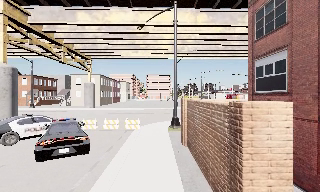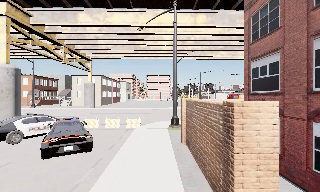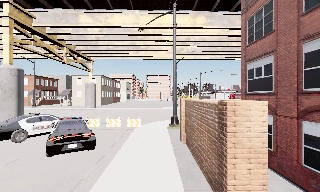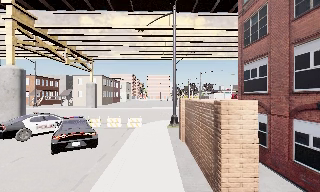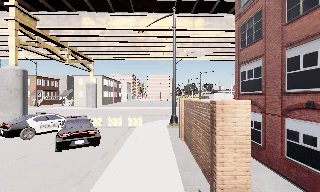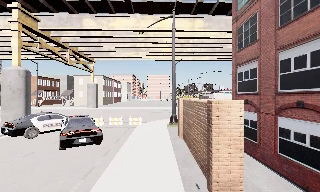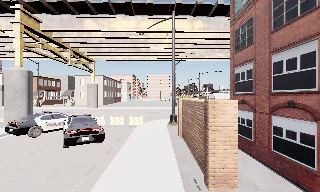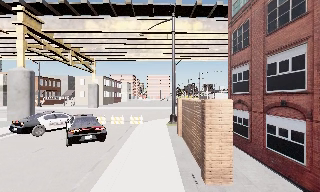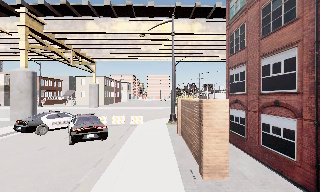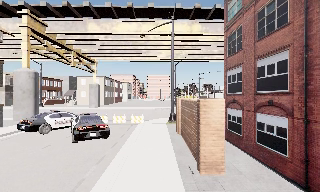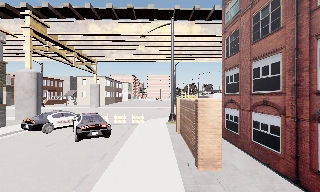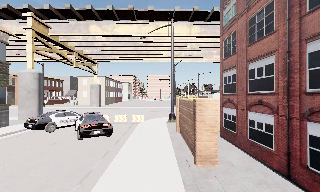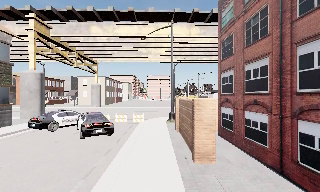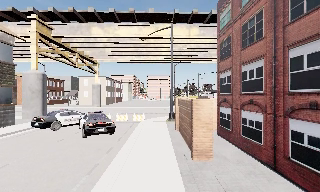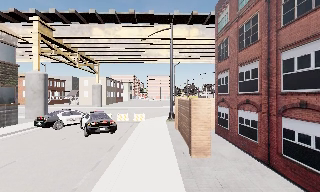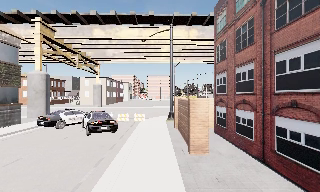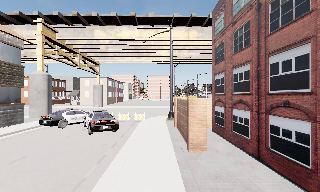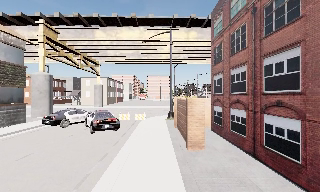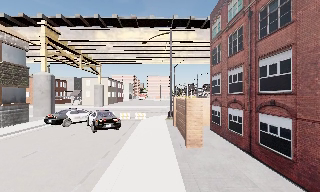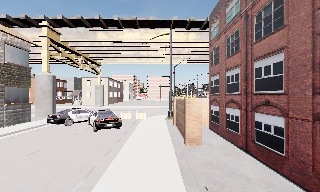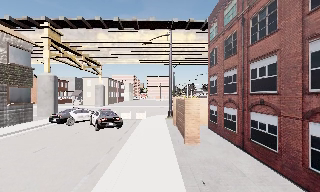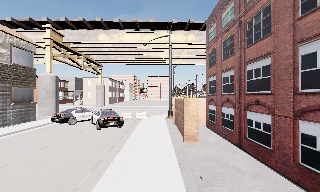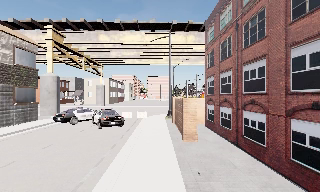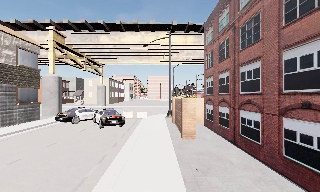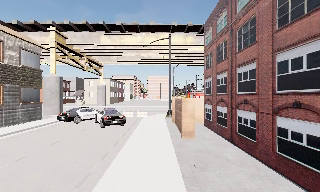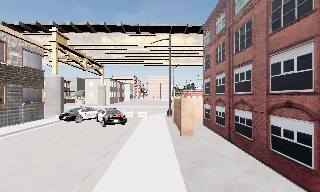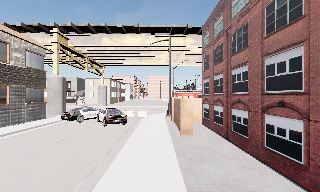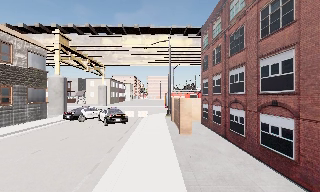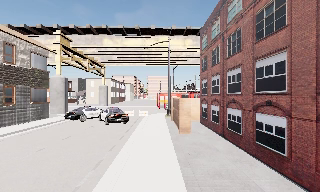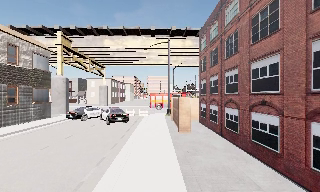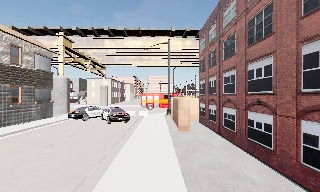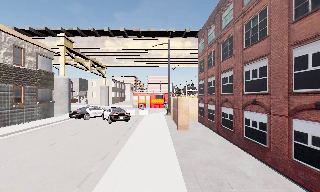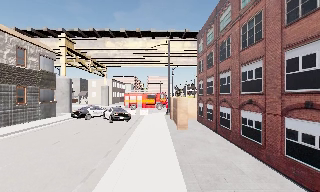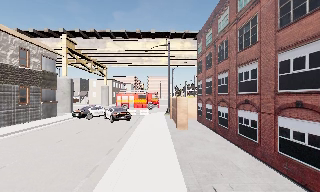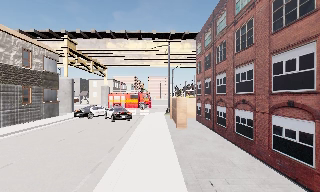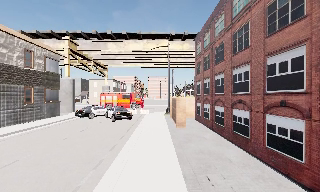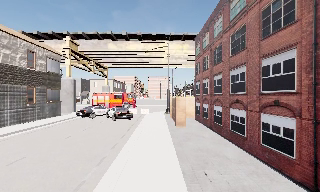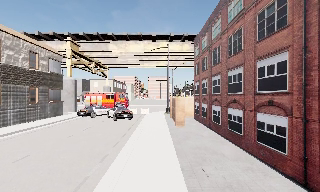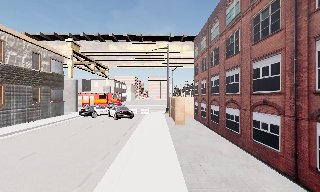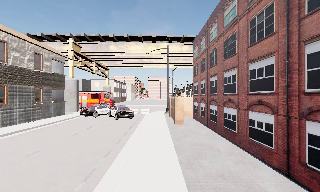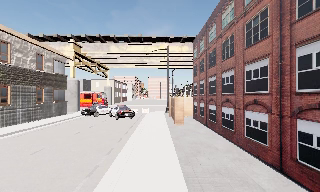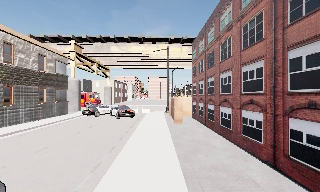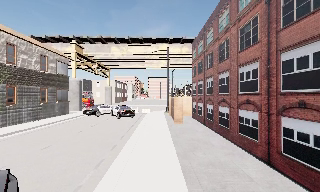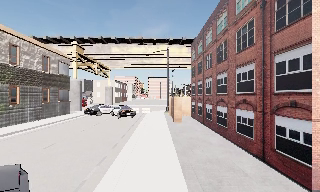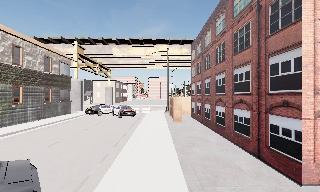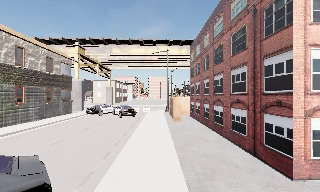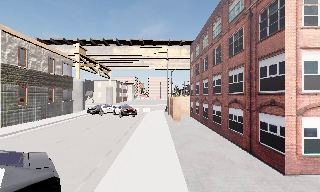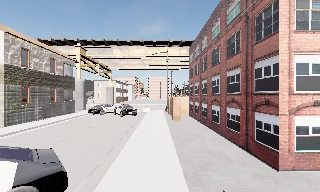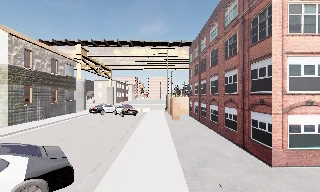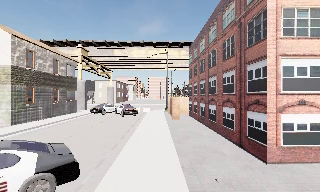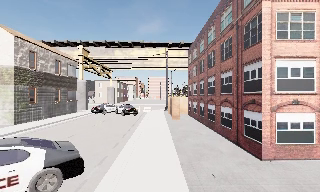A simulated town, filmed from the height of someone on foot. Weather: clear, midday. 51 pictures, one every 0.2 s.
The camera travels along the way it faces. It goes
backward.
0.0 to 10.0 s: The camera travels backward, about 15 m, so what stands in front gets smaller.
The film runs backward here.
